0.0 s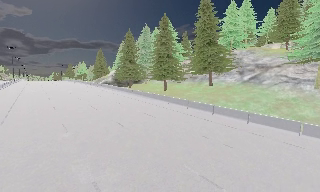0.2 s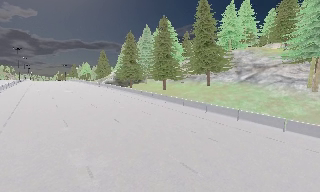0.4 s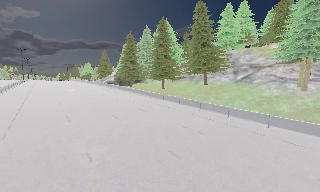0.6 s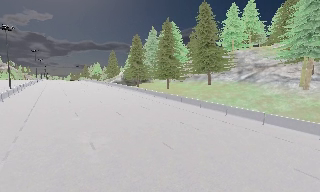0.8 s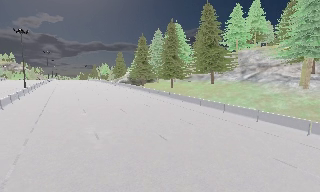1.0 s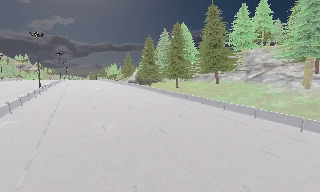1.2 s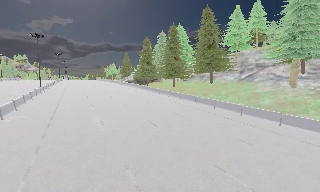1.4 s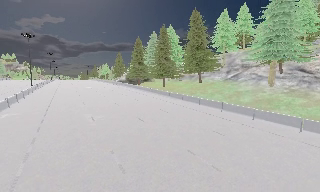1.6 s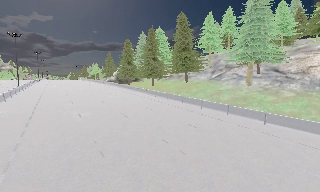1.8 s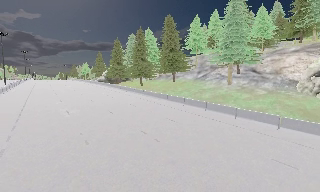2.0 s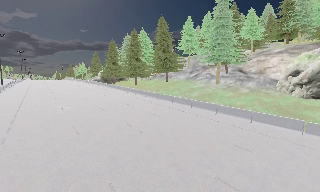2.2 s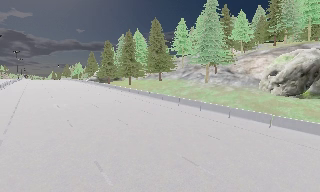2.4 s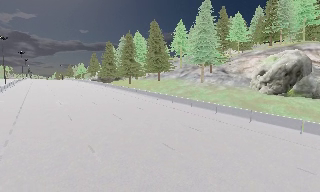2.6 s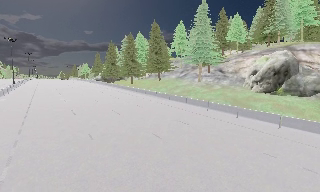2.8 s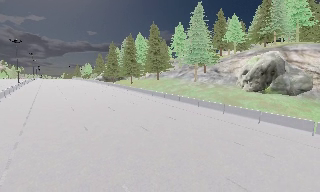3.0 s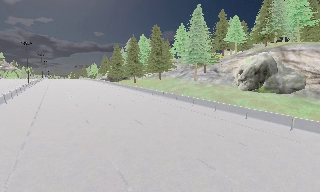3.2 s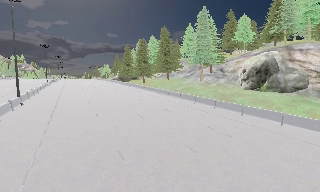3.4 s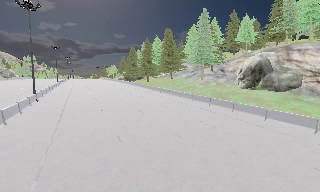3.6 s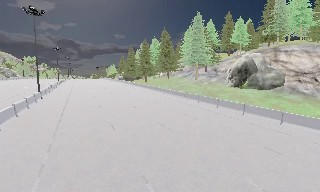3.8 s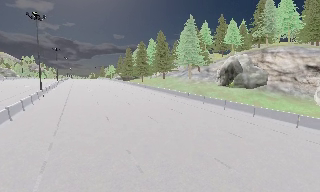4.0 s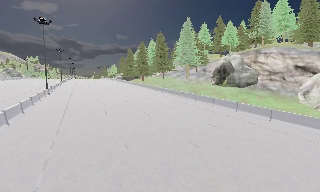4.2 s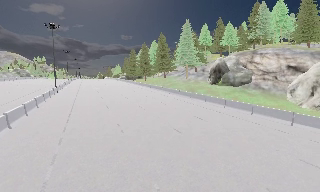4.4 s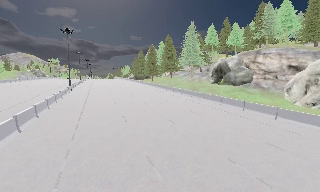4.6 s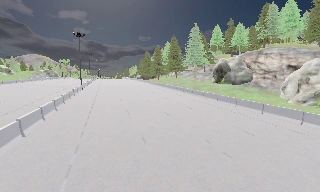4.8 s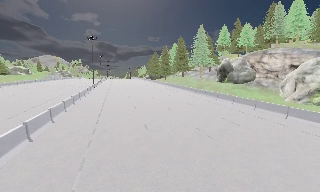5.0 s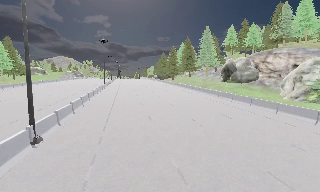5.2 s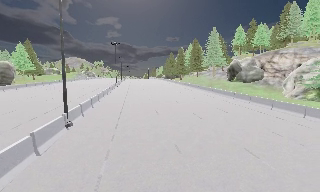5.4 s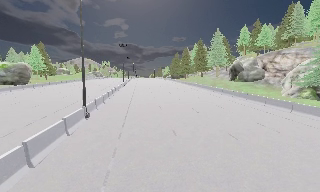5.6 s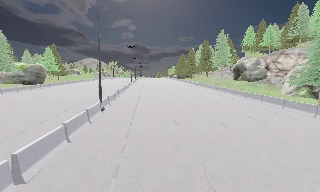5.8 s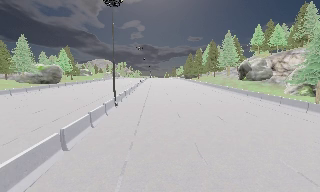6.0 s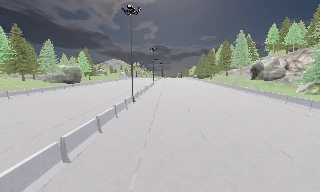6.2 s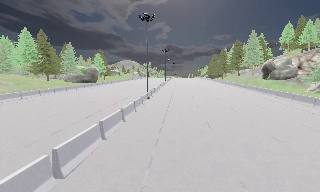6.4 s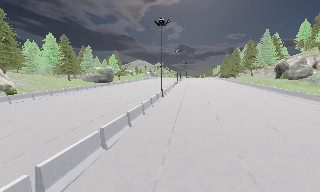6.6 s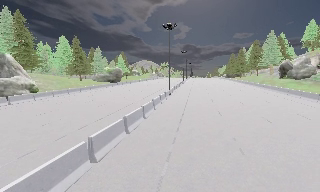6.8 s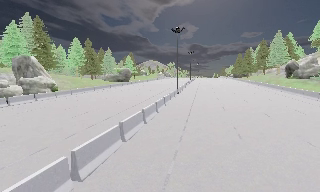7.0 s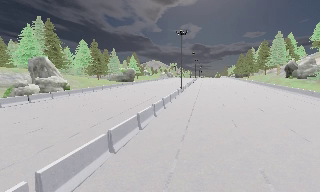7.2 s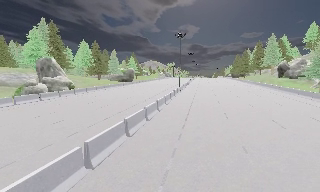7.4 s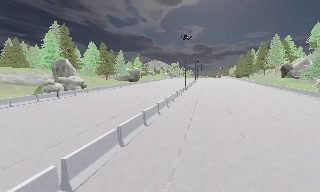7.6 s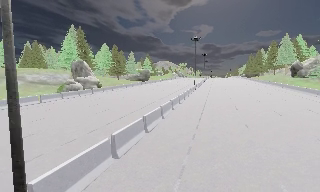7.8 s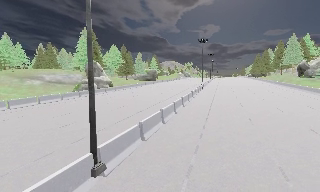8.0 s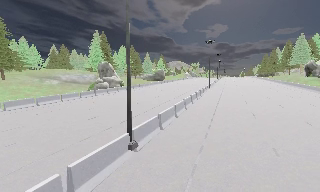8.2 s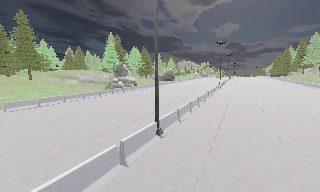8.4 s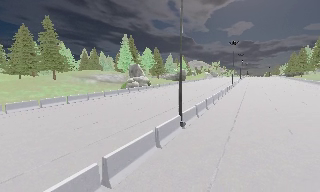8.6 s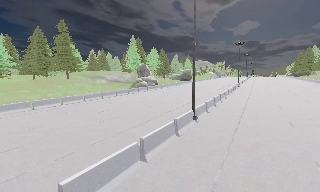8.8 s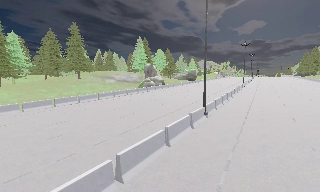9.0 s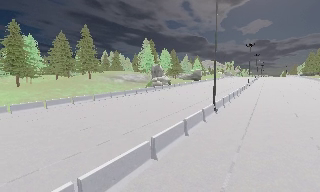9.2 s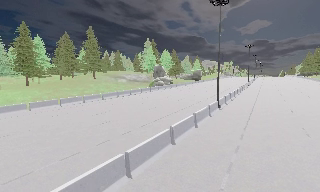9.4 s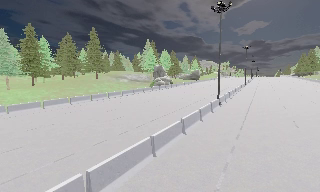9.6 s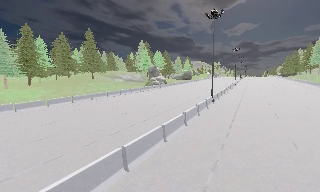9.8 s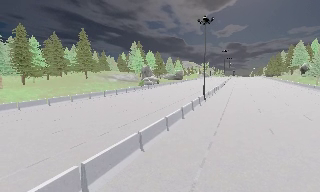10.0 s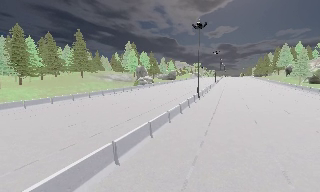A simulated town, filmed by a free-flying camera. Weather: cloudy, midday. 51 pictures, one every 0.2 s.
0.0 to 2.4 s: The camera travels backward and to its right, about 17 m, so what stands in front gets smaller.
2.4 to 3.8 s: The camera pans to its left, which is counterclockwise from overhead, by about 10 degrees. It travels backward and to its right, about 13 m, so what stands in front gets smaller.
3.8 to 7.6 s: The camera pans to its left, which is counterclockwise from overhead, by about 45 degrees. It travels backward, about 40 m.
7.6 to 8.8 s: The camera swings to its left by about 15 degrees, and the scene slides to the right. It travels backward and to its left, about 12 m, so what stands in front gets smaller.
8.8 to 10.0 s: The camera travels backward and to its left, about 12 m, so what stands in front gets smaller.
The film runs backward here.
